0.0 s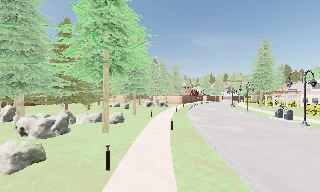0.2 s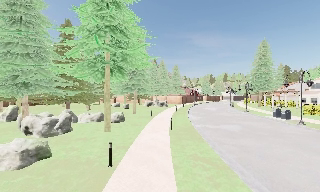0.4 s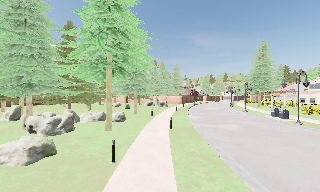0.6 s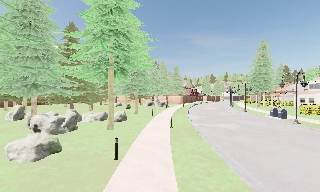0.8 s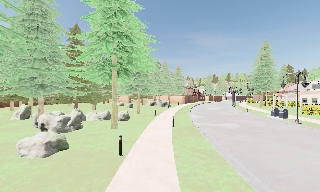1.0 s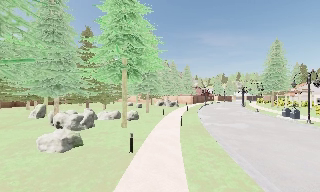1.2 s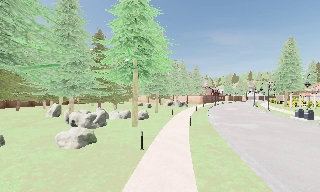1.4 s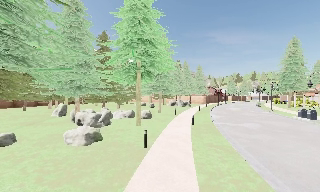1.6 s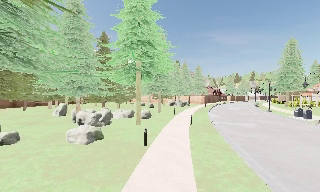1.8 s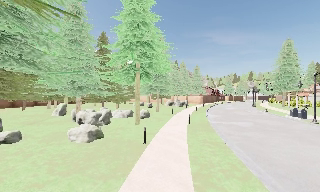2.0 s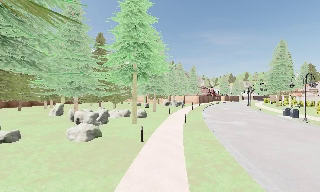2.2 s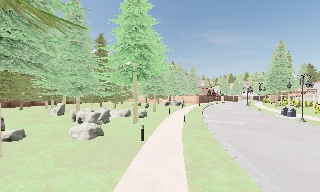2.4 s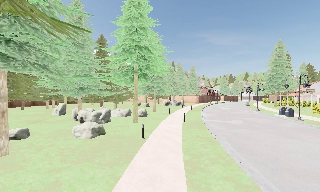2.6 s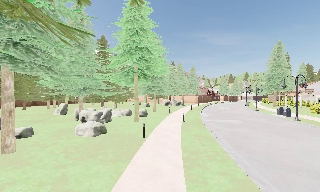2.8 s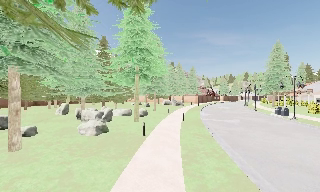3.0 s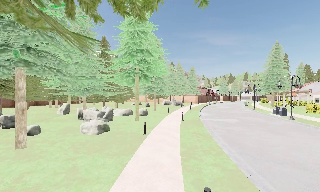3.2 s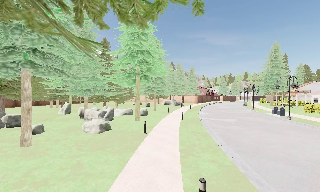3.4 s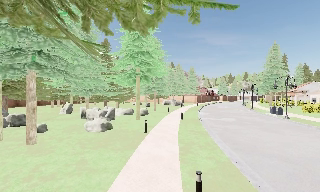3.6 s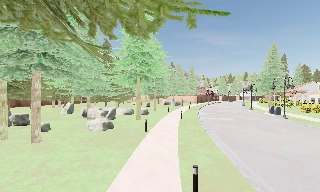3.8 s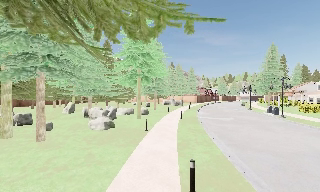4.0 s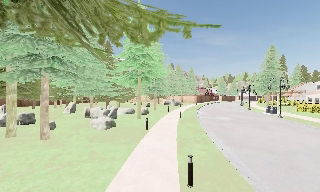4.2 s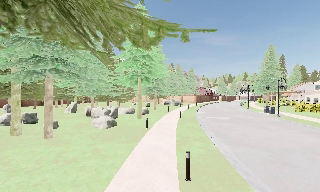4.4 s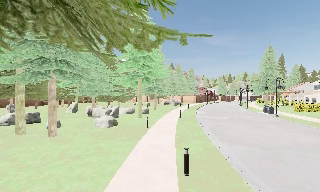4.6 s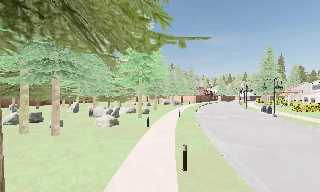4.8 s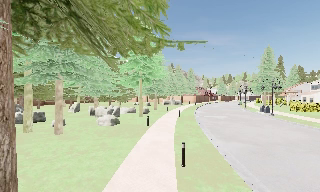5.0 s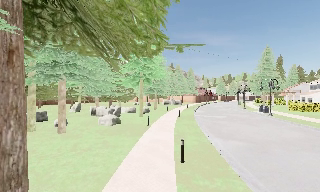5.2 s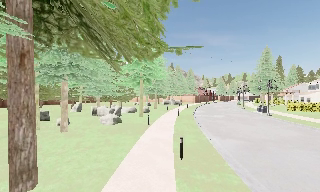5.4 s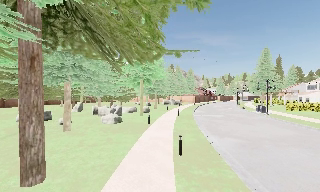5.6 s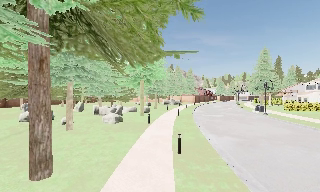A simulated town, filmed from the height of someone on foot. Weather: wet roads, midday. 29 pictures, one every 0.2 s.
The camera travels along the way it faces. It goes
backward.
0.0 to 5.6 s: The camera travels backward, about 9 m, so what stands in front gets smaller.
The film runs backward here.
